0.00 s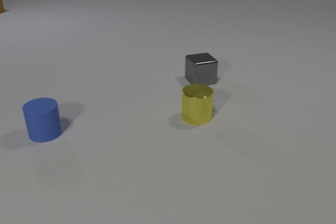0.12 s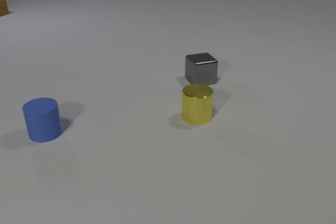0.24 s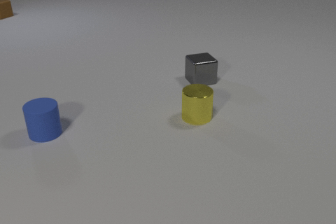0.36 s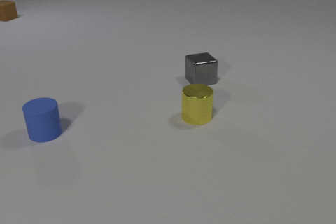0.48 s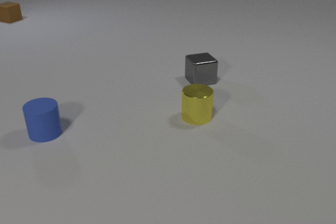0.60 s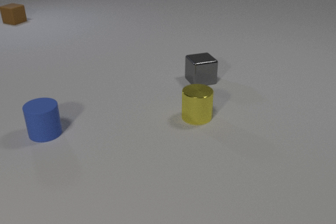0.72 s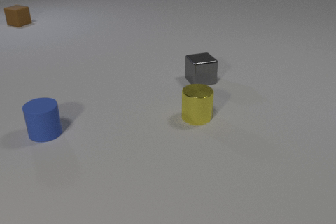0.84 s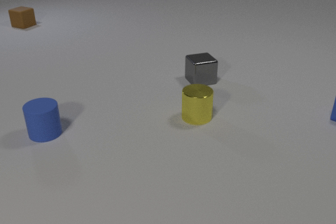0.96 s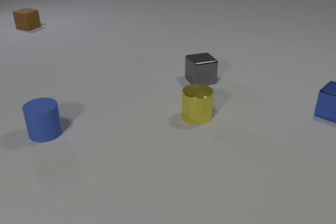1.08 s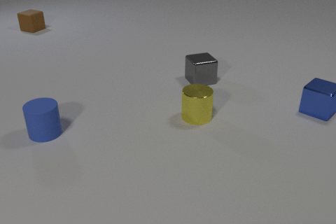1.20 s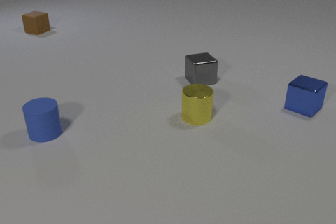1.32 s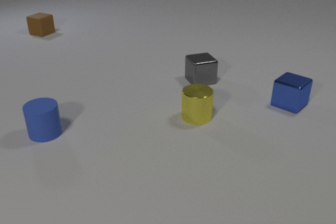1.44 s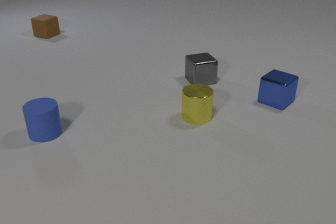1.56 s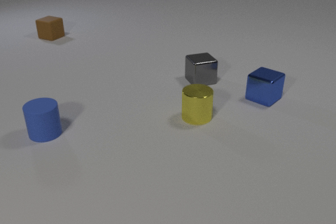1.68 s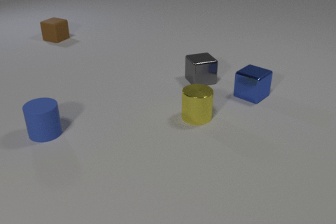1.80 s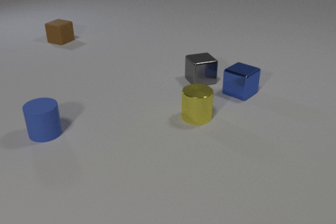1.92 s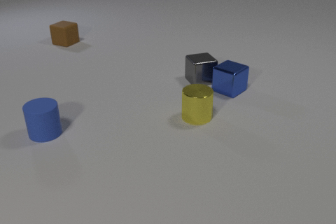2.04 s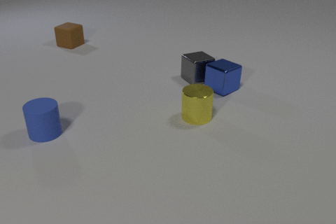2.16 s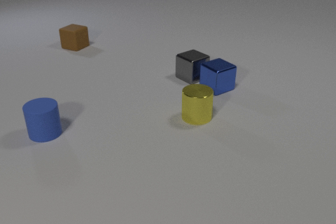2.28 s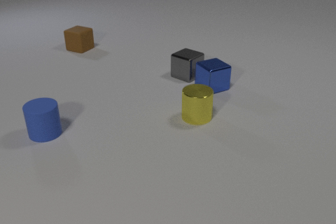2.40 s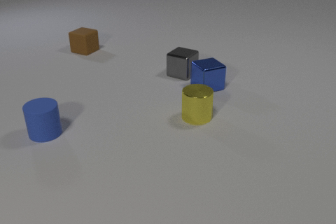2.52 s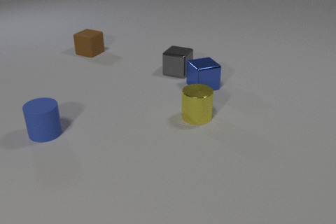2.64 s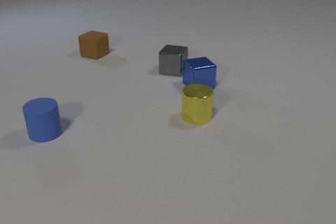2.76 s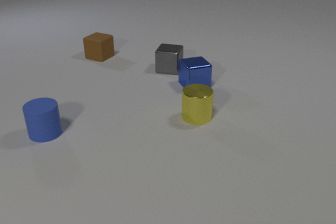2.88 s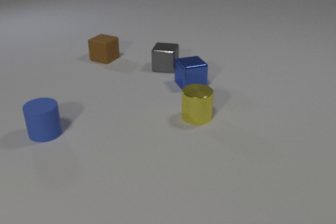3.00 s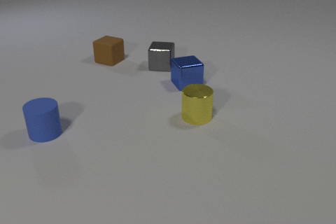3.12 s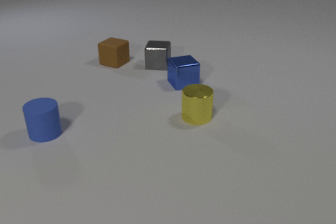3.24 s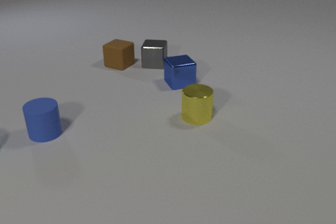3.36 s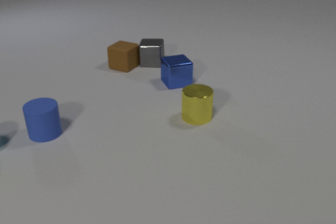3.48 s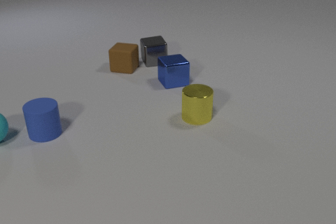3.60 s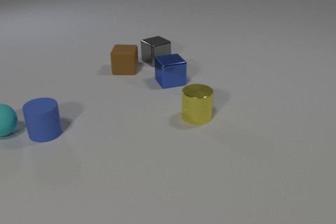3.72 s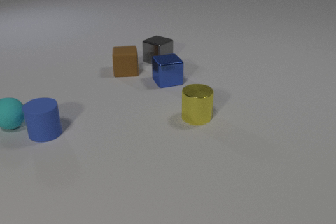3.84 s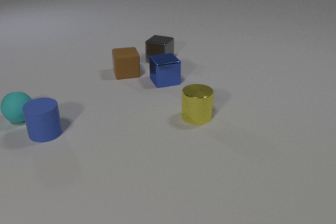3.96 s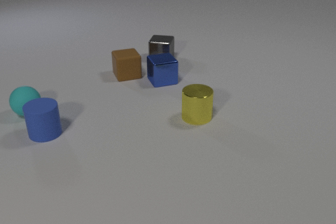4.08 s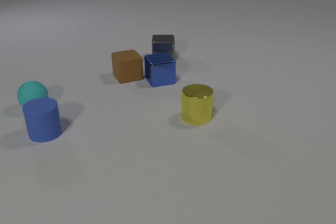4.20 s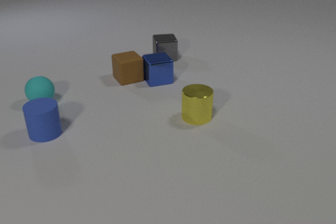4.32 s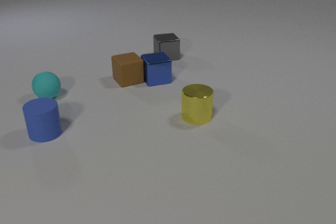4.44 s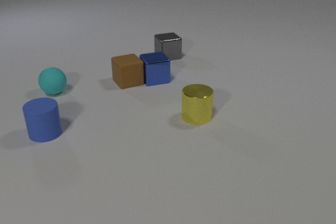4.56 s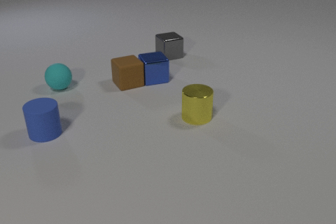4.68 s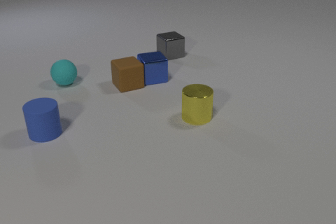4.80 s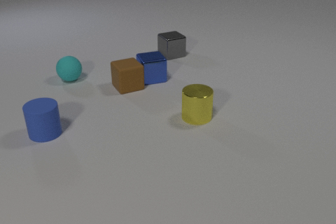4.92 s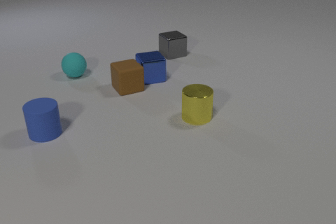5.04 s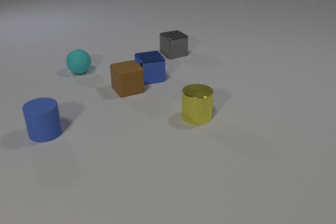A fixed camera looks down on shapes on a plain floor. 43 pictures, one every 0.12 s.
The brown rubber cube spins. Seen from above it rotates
counterclockwise.
The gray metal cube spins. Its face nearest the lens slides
to the right.
0.00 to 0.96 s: The blue metal cube comes in at the right edge, slides to the left. The brown rubber cube slides toward the camera and to the right.
0.96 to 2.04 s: The blue metal cube slides to the left. The brown rubber cube slides toward the camera and to the right. The blue metal cube and the gray metal cube collide.
2.04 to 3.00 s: The blue metal cube slides to the left, spins so that its near face slides to the left, clockwise seen from above. The gray metal cube slides to the left and away from the camera, spins so that its near face slides to the right, counterclockwise seen from above. The brown rubber cube slides toward the camera and to the right.
3.00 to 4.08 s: The blue metal cube slides to the left. The gray metal cube slides away from the camera, spins counterclockwise seen from above by about 105 degrees, its near face sliding to the right. The brown rubber cube slides toward the camera and to the right, spins so that its near face slides to the right, counterclockwise seen from above. The cyan rubber sphere comes in at the left edge, rolls away from the camera and to the right. The gray metal cube and the brown rubber cube collide.
4.08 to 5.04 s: The blue metal cube slides to the left and away from the camera. The gray metal cube slides away from the camera and to the right, spins so that its near face slides to the right, counterclockwise seen from above. The brown rubber cube slides toward the camera. The cyan rubber sphere rolls away from the camera and to the right. The blue metal cube and the brown rubber cube collide.
What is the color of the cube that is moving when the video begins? brown.
How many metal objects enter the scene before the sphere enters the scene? 1.
What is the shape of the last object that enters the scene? sphere.
